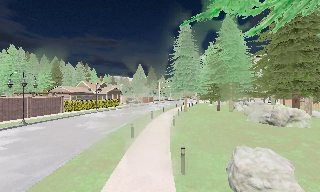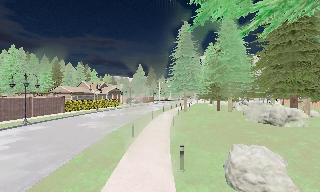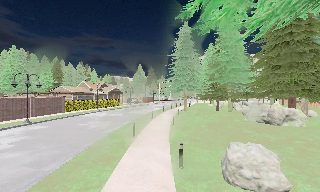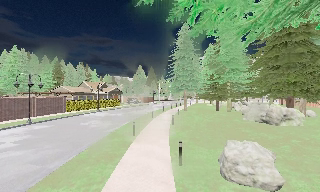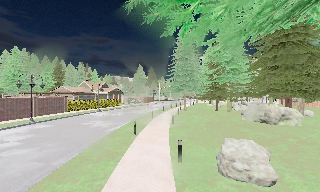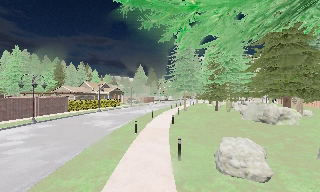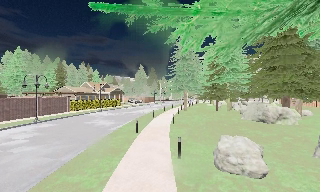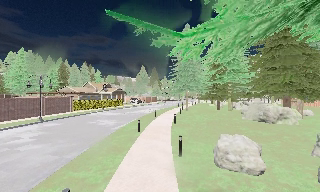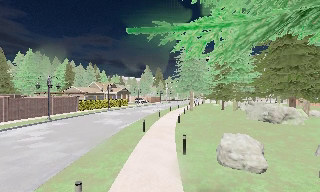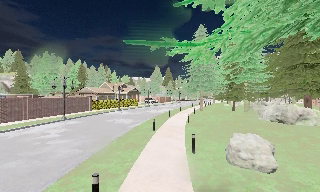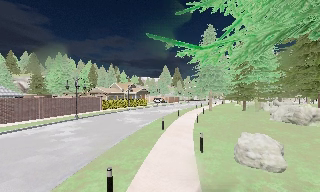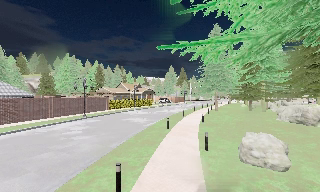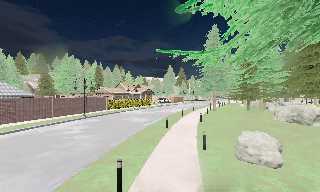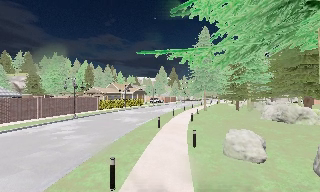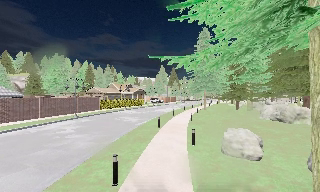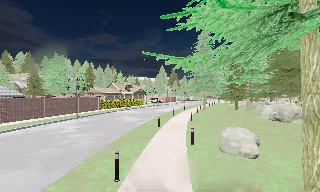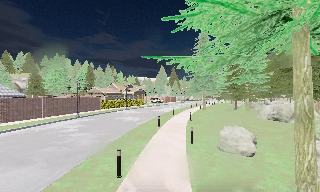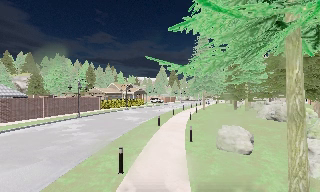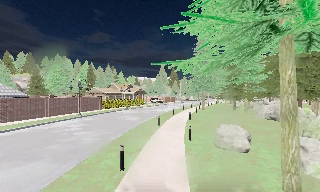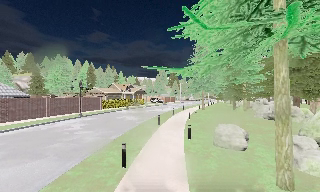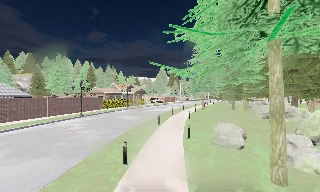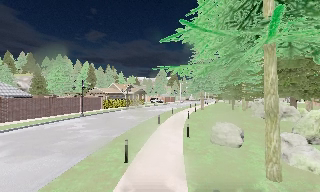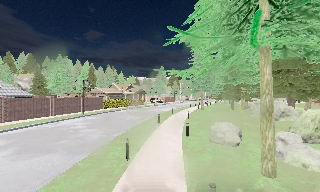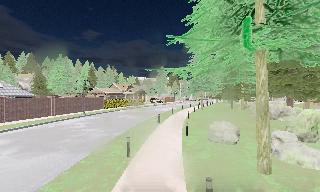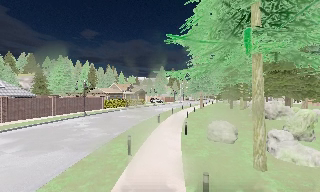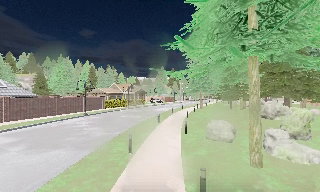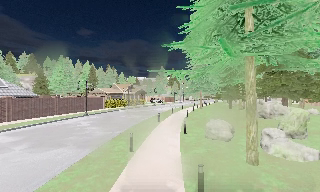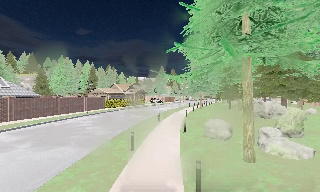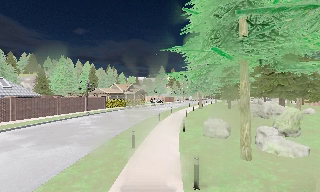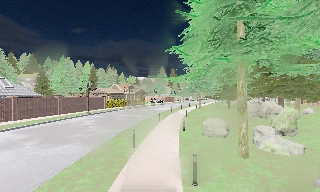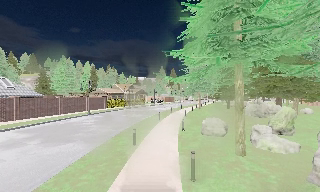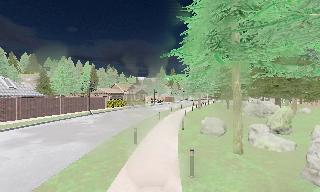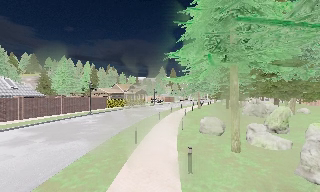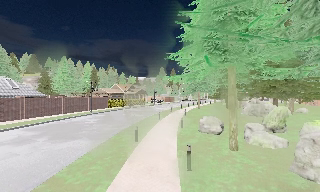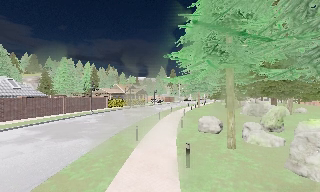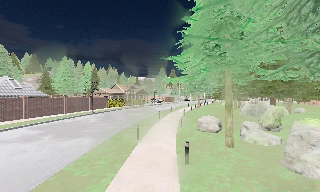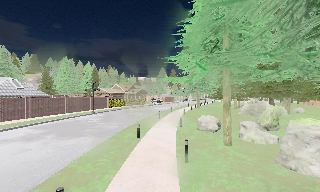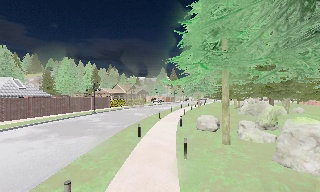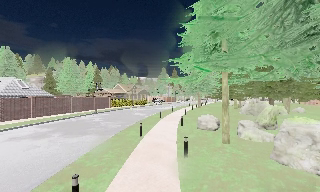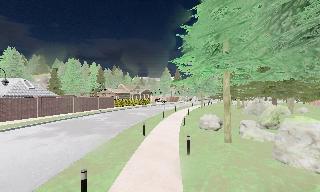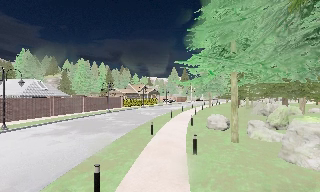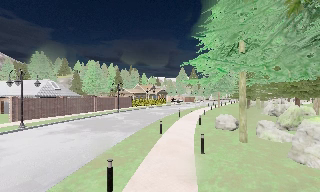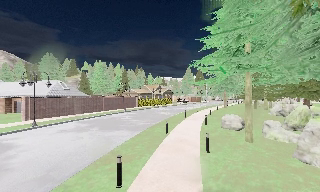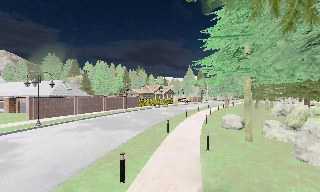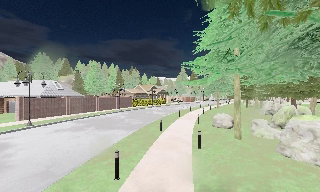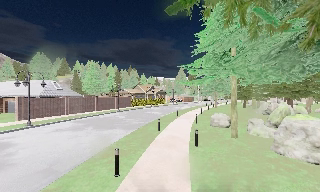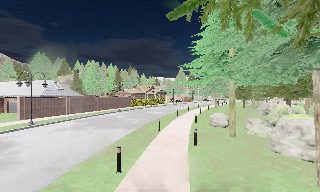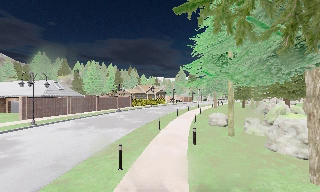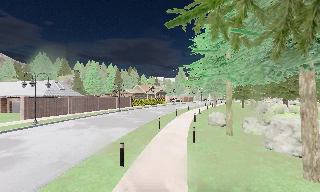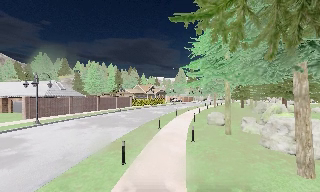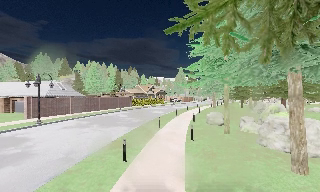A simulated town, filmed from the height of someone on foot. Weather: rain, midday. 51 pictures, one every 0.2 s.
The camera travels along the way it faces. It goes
backward.
0.0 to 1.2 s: The camera travels backward, about 1.5 m, so what stands in front gets smaller.
1.2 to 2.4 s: The camera pans to its left, which is counterclockwise from overhead, by about 10 degrees. It travels backward, about 1.5 m, so what stands in front gets smaller.
2.4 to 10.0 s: The camera travels backward, about 8 m, so what stands in front gets smaller.
The film runs backward here.
